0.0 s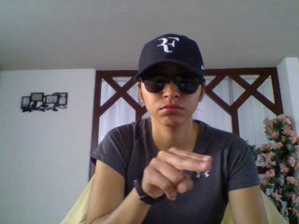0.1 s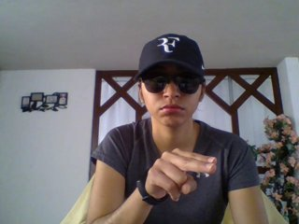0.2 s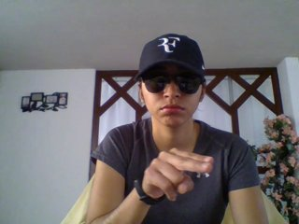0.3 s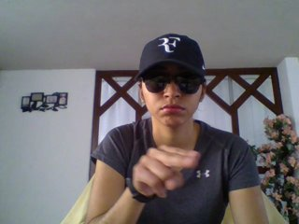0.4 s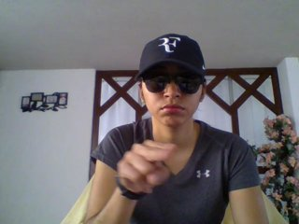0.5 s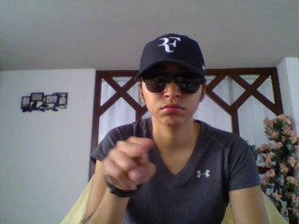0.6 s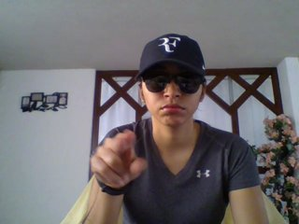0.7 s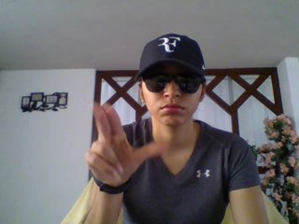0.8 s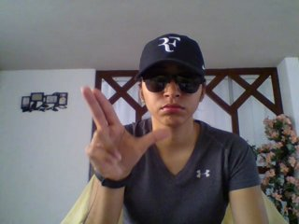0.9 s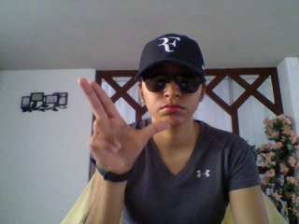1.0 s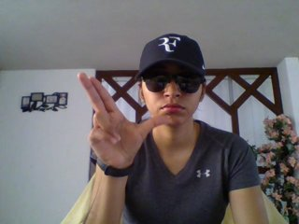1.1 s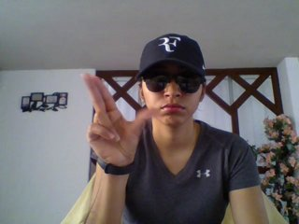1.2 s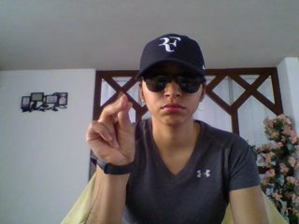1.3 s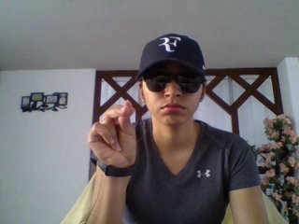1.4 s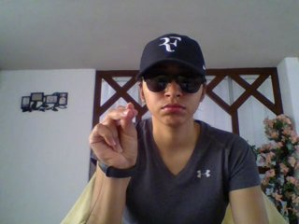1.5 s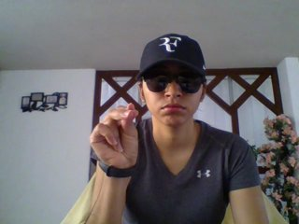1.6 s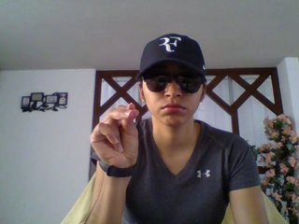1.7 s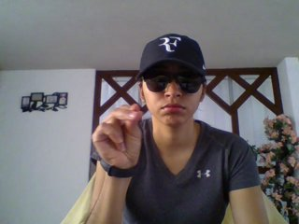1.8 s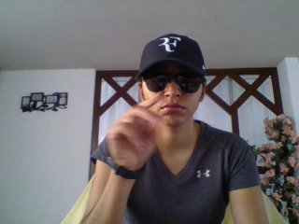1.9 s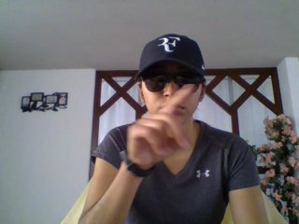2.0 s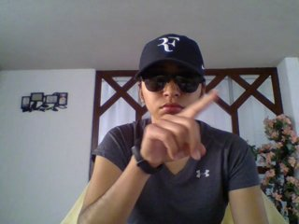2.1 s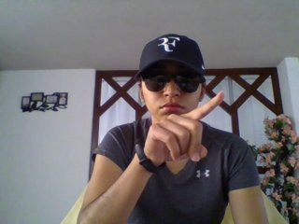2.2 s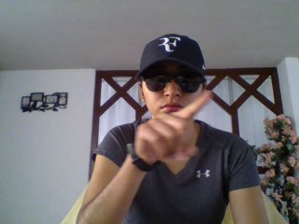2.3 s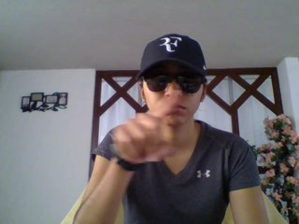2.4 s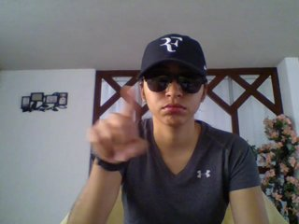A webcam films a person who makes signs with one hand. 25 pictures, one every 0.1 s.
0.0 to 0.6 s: Pointing with two fingers.
0.7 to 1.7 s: Zoom out.
1.8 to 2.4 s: Pointing with one finger.
